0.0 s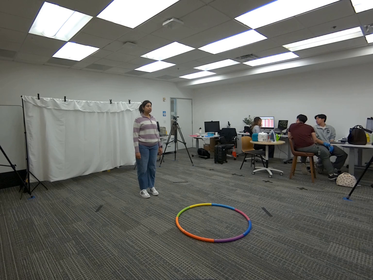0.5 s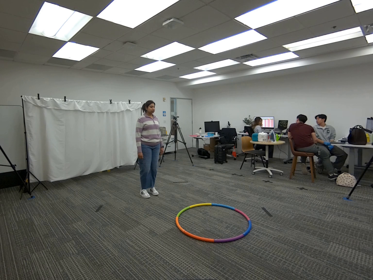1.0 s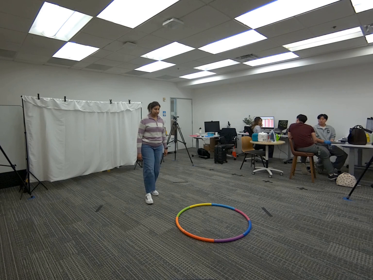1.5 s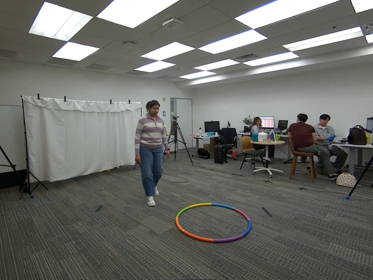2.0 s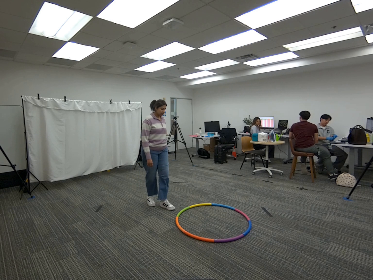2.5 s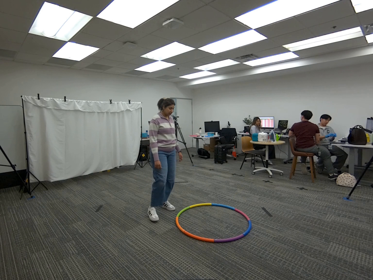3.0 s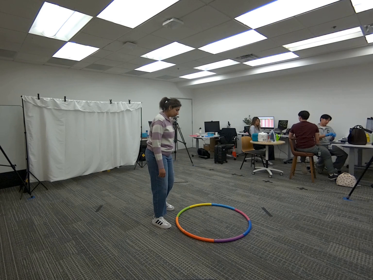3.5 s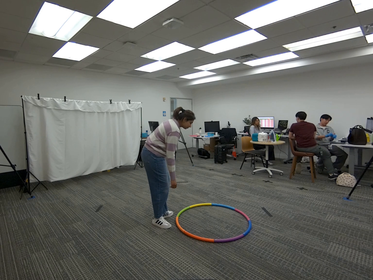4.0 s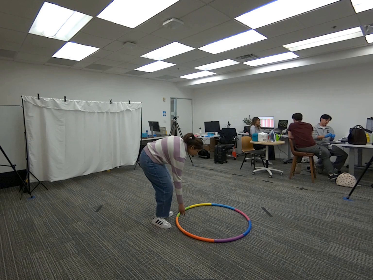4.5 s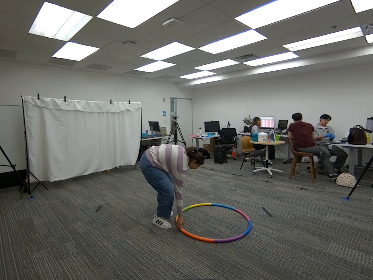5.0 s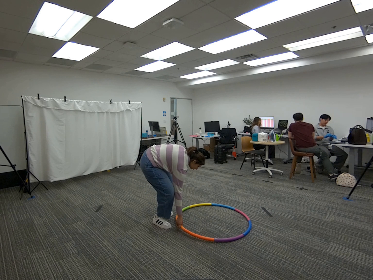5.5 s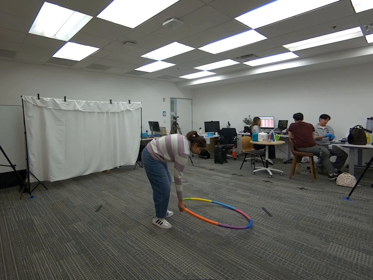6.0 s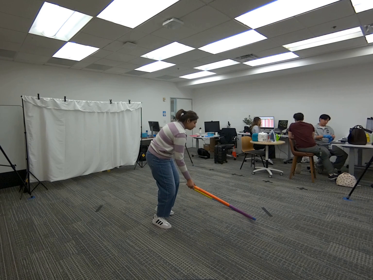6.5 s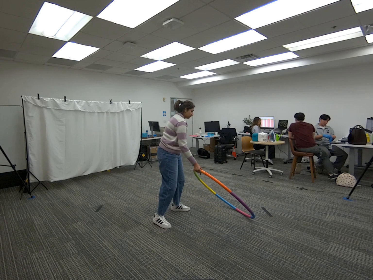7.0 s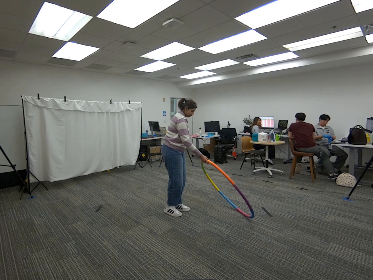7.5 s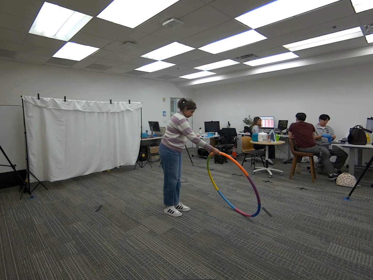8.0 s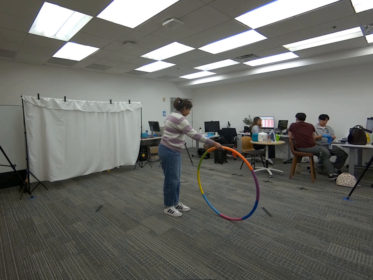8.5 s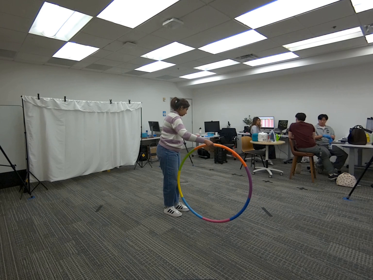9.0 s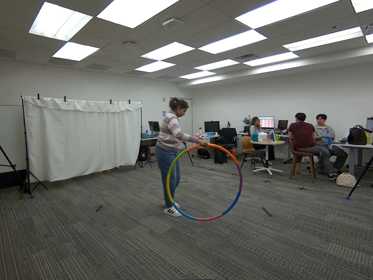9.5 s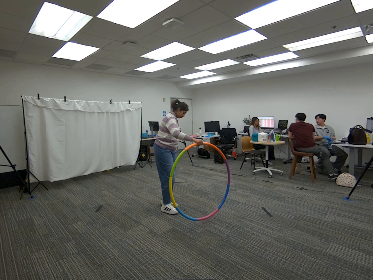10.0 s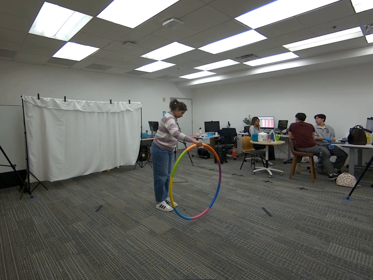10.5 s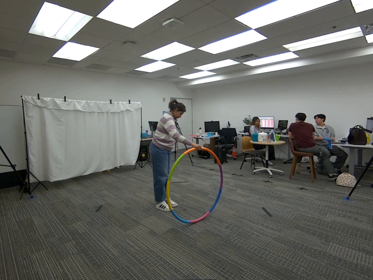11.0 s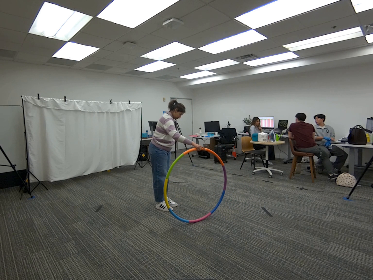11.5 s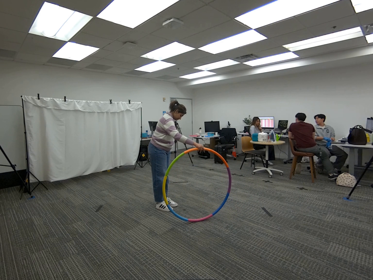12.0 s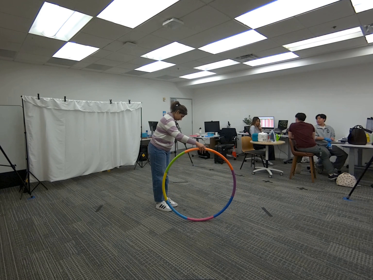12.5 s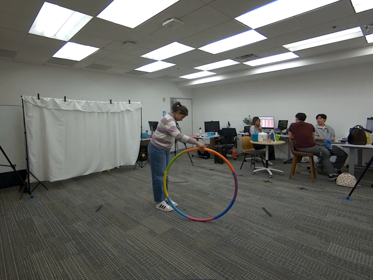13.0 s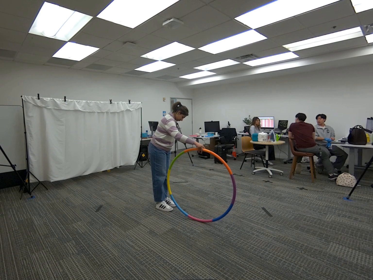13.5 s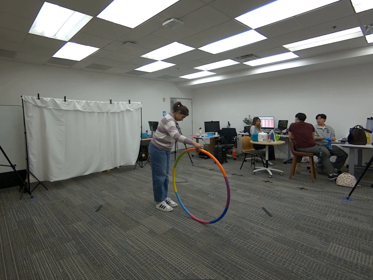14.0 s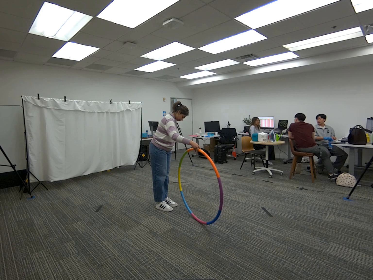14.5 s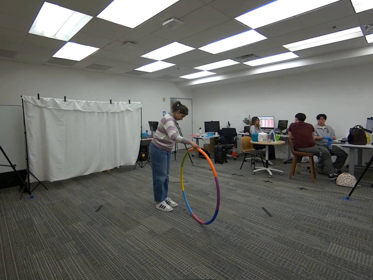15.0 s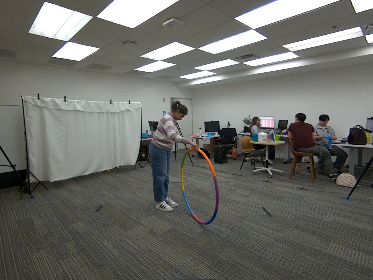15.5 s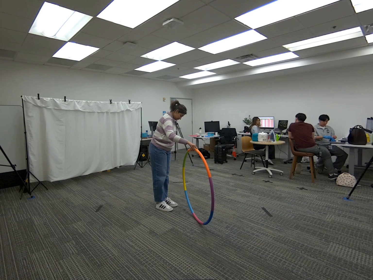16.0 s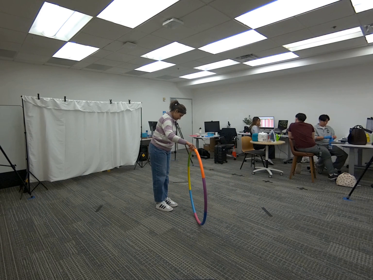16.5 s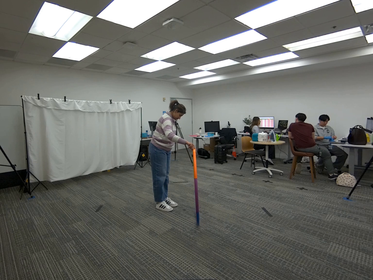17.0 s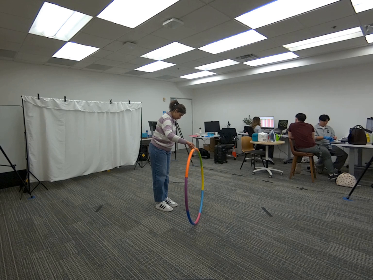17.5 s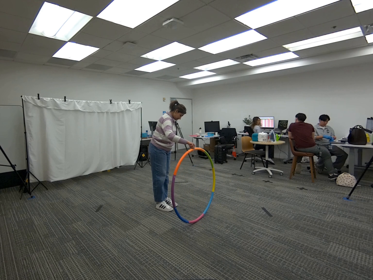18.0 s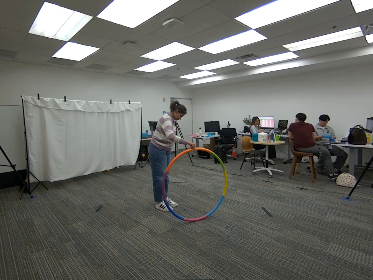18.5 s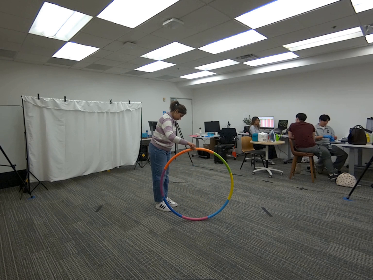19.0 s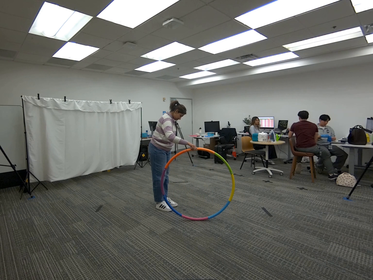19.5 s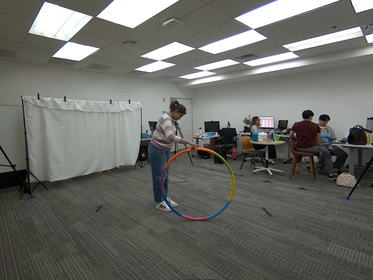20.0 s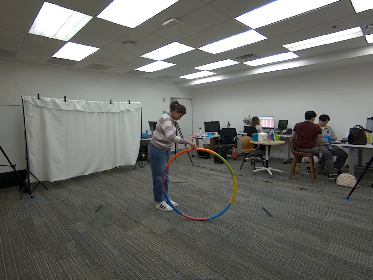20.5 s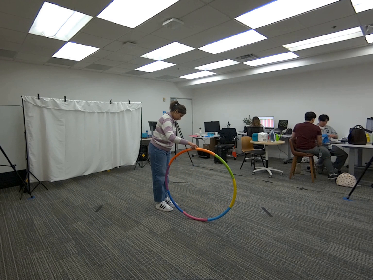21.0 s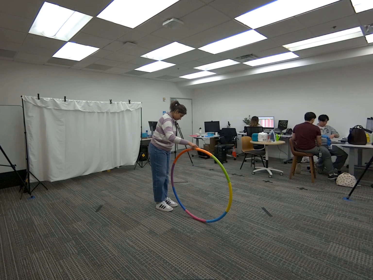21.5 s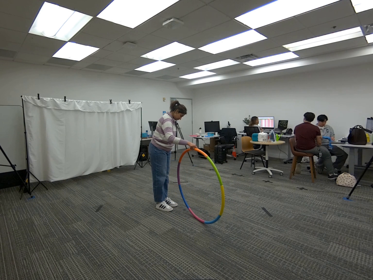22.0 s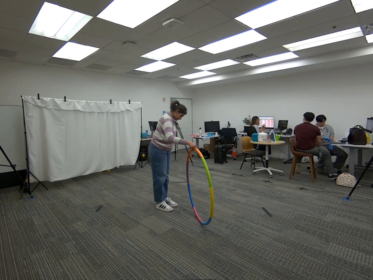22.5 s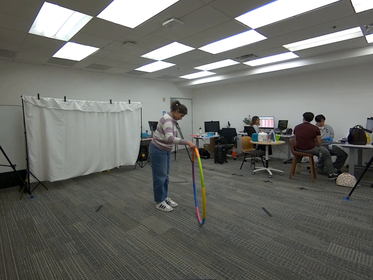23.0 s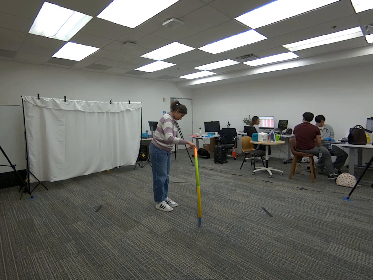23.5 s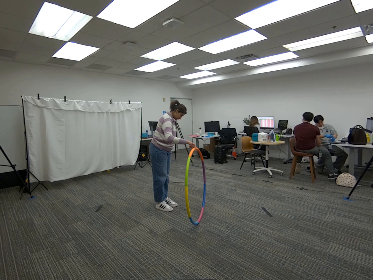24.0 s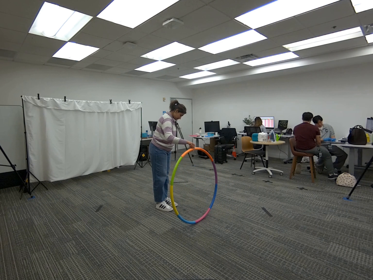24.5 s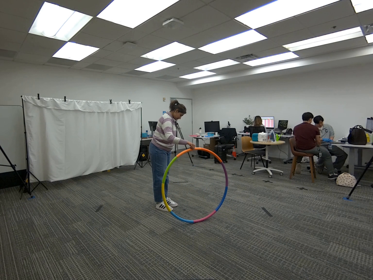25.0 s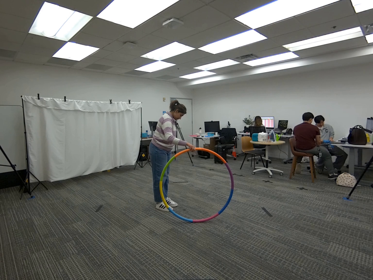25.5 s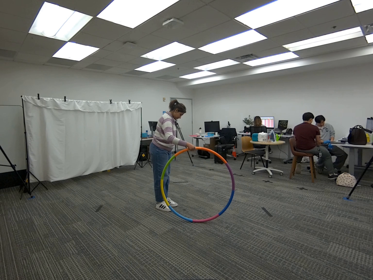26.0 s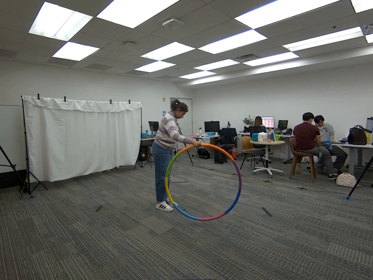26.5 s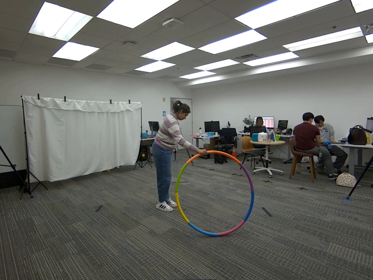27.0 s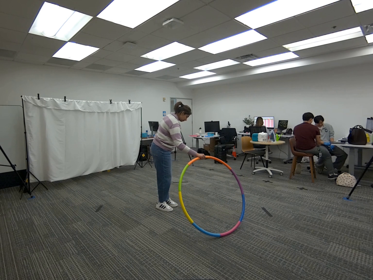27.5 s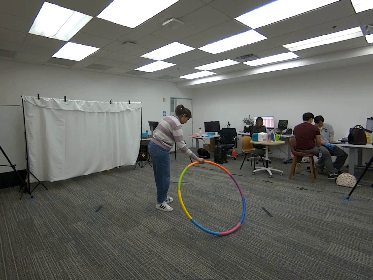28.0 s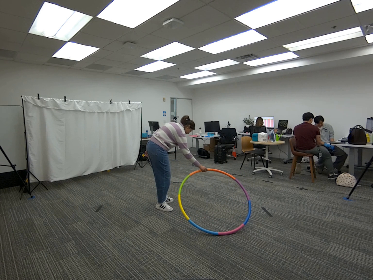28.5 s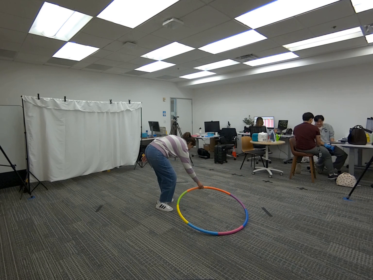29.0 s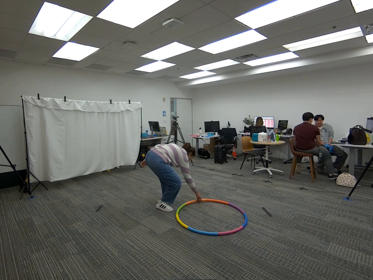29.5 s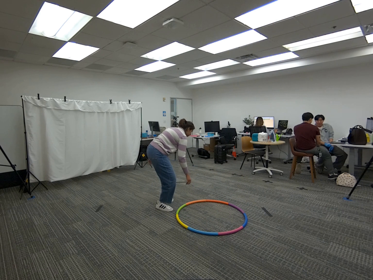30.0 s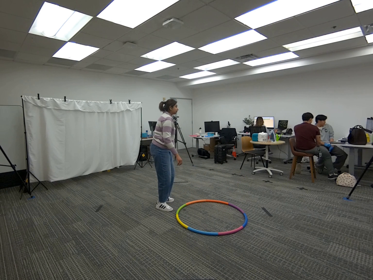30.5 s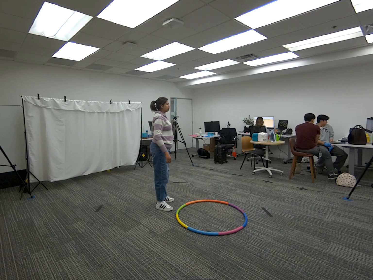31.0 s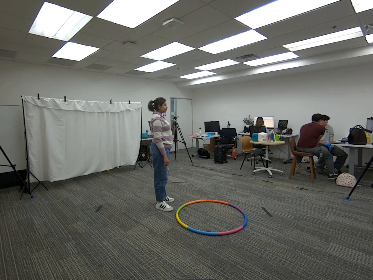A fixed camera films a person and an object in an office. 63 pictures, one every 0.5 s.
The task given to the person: Walk over to the hula hoop and stand the hula hoop vertically and proceed to rotate your hands with the hula hoop while maintaining it touching the floor at all times.
